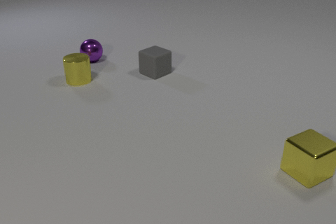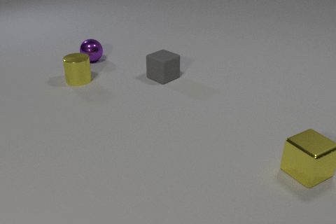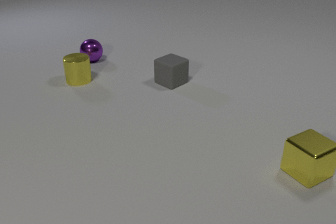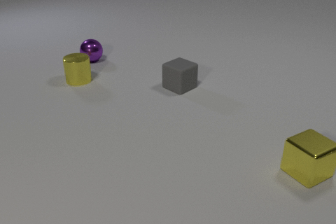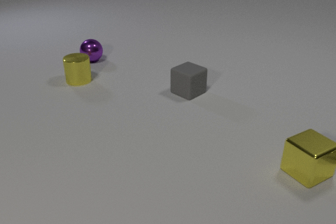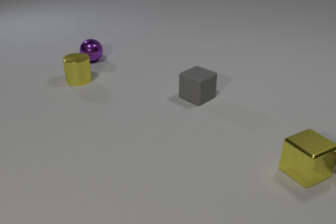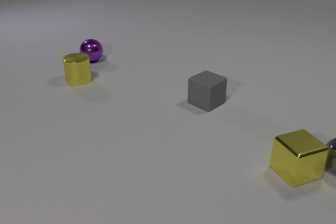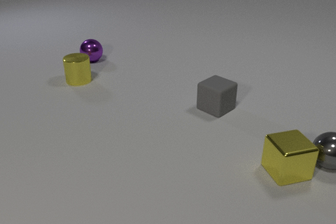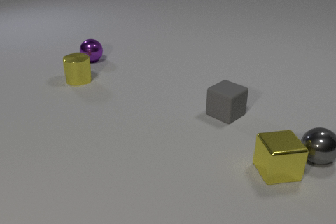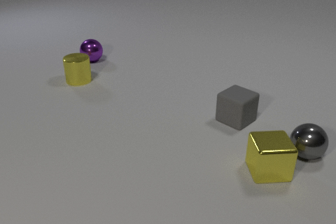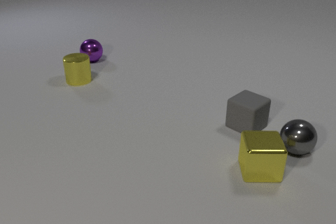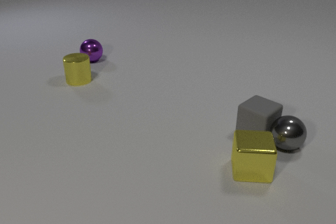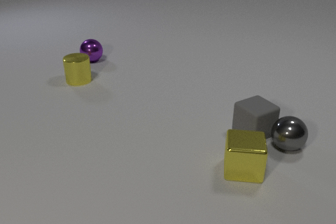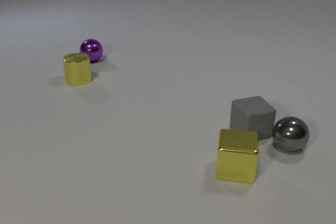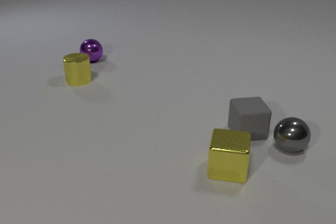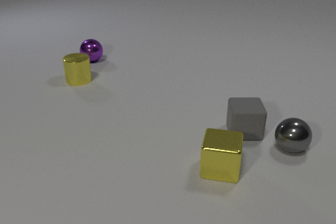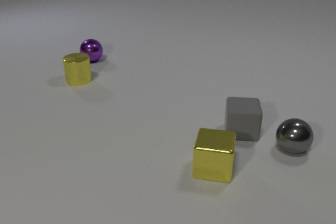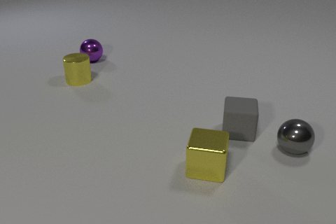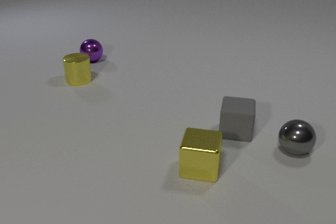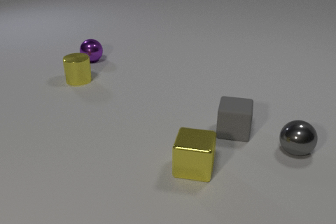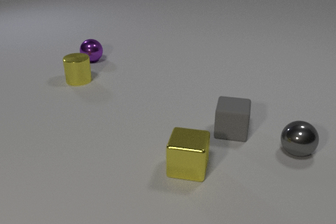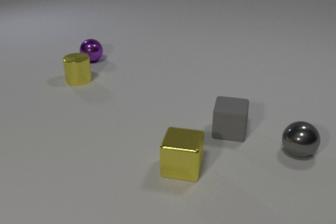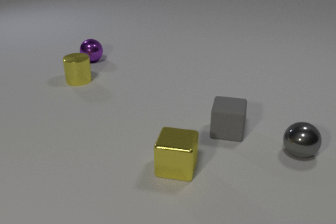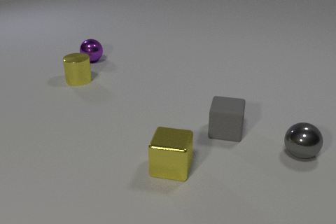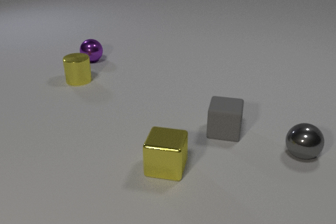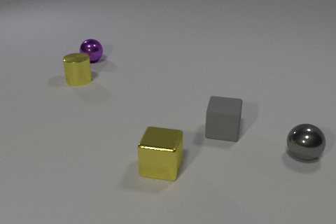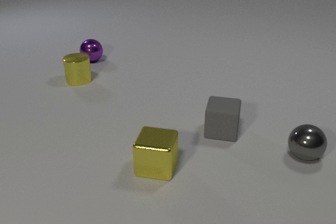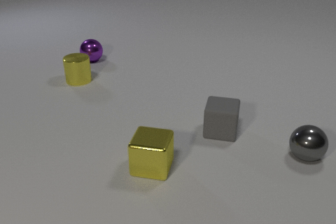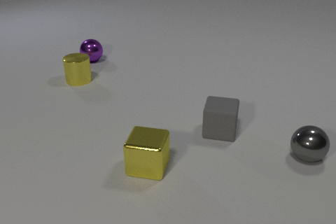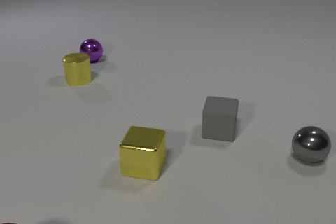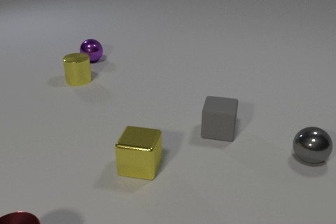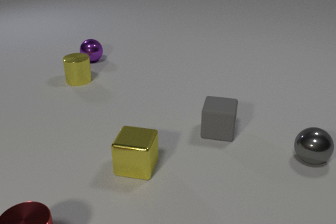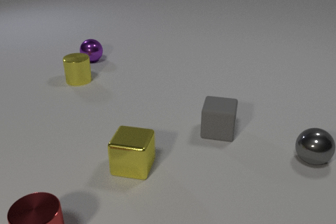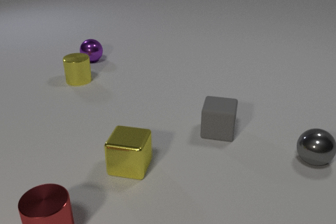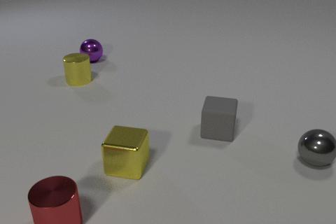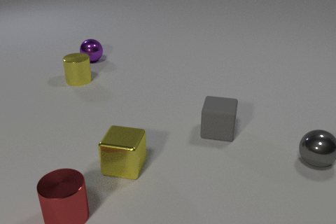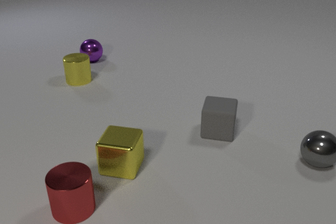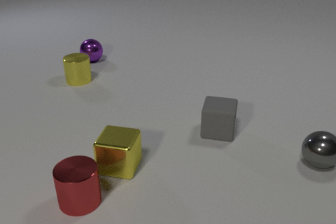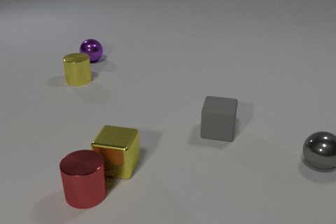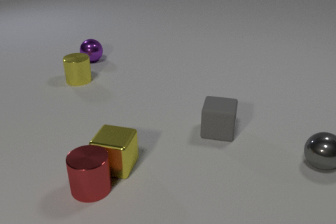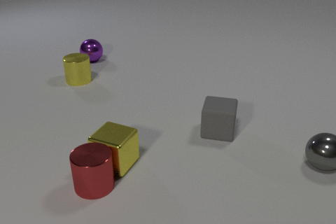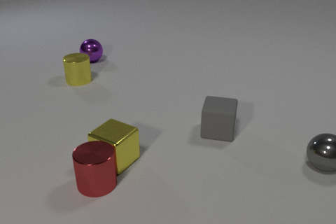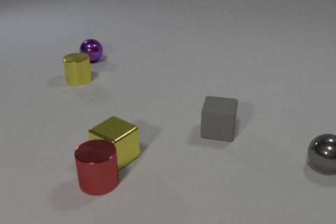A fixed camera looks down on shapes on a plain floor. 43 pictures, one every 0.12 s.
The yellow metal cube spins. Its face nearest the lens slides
to the left.
The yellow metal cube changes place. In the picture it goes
to the left.
0.00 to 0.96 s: The gray metal sphere comes in at the right edge, rolls to the left. The yellow metal cube slides to the left, spins so that its near face slides to the left, clockwise seen from above. The gray rubber cube slides toward the camera and to the right. The gray metal sphere and the yellow metal cube collide.
0.96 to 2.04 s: The gray metal sphere rolls to the left. The yellow metal cube slides to the left, spins so that its near face slides to the left, clockwise seen from above. The gray rubber cube slides toward the camera and to the right, spins so that its near face slides to the left, clockwise seen from above. The gray metal sphere and the gray rubber cube collide.
2.04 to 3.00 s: The gray metal sphere rolls to the right. The yellow metal cube slides to the left. The gray rubber cube slides to the left.
3.00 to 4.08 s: The gray metal sphere rolls to the right. The yellow metal cube slides to the left. The red metal cylinder comes in at the bottom edge, slides away from the camera and to the right.
4.08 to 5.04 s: The gray metal sphere rolls to the right. The yellow metal cube slides away from the camera and to the left, spins clockwise seen from above by about 30 degrees, its near face sliding to the left. The red metal cylinder slides away from the camera and to the right. The yellow metal cube and the red metal cylinder collide.
How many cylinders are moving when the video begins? 0.
How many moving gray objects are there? 2.
How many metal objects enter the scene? 2.
